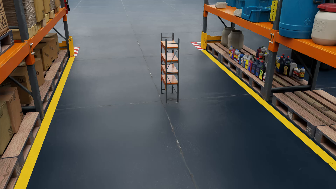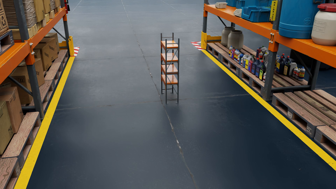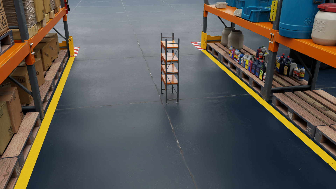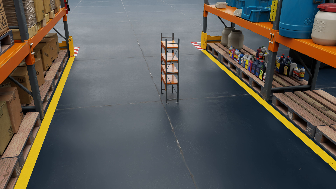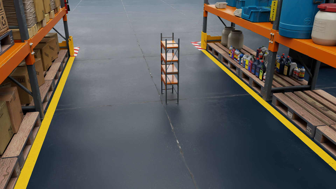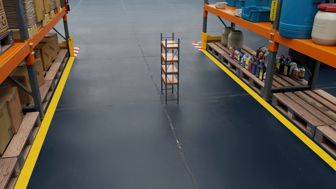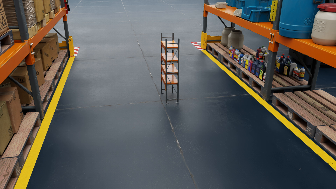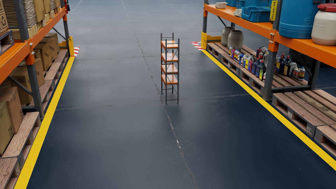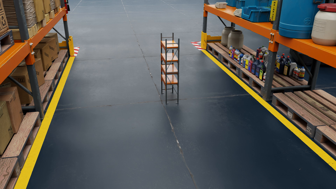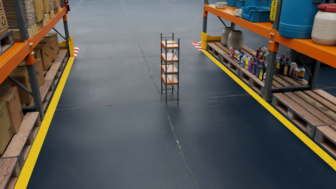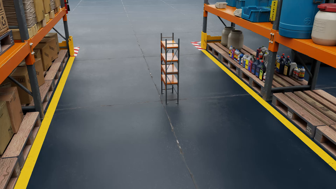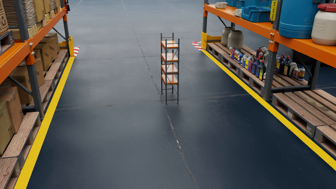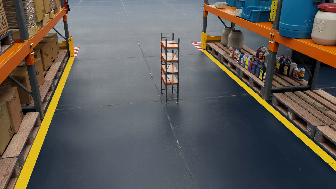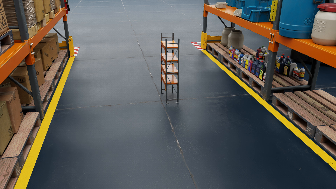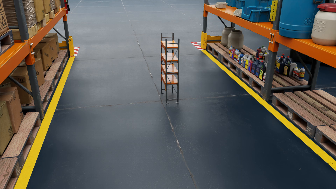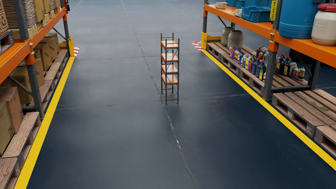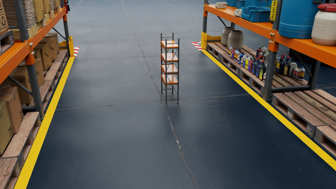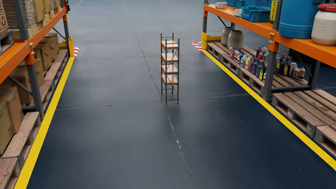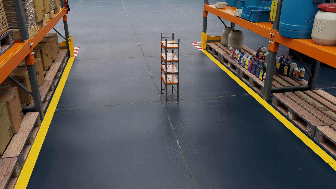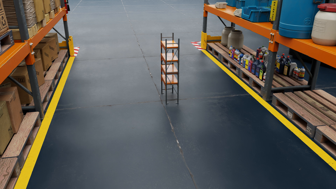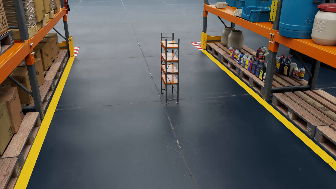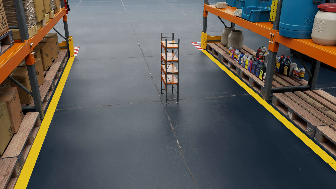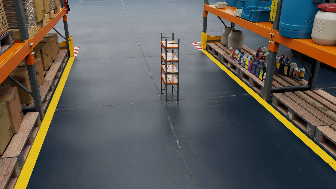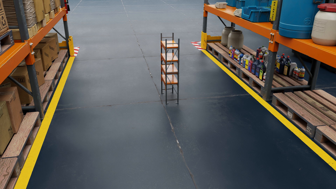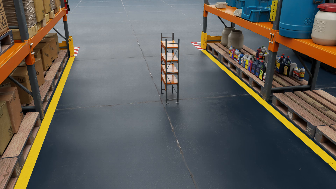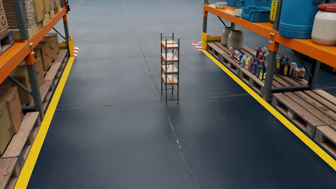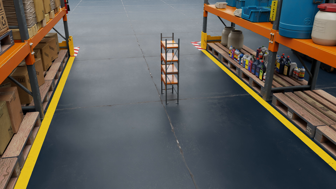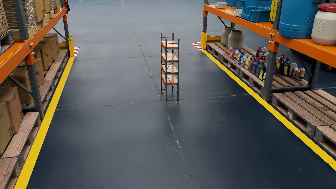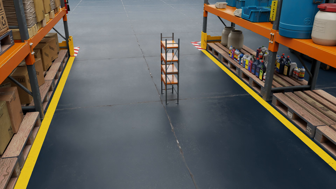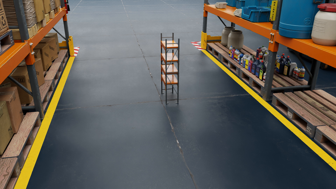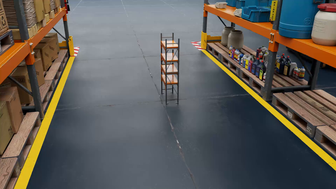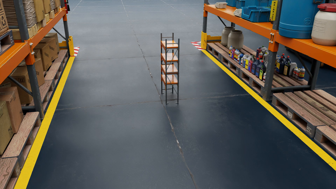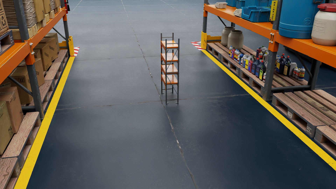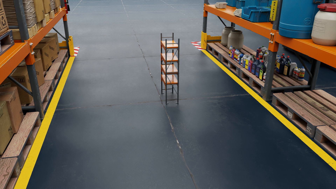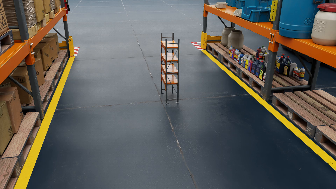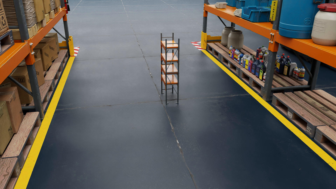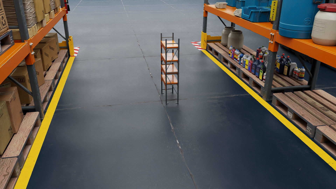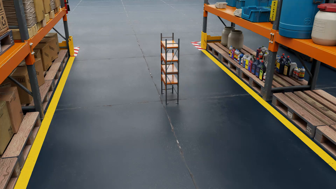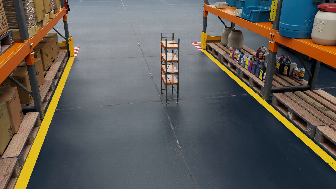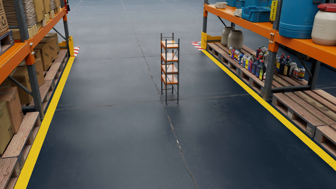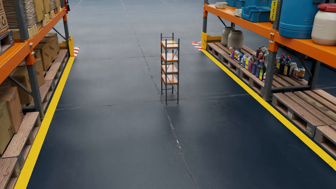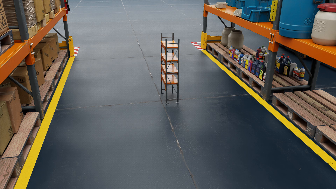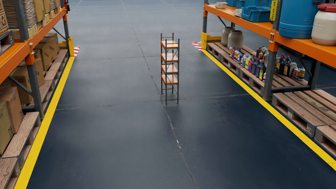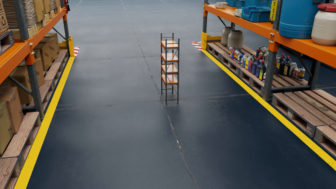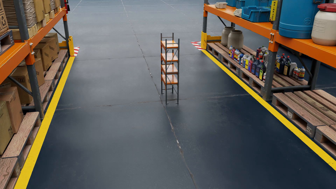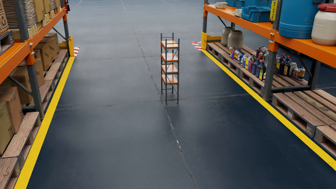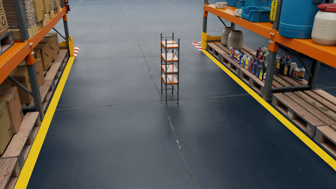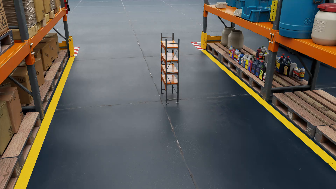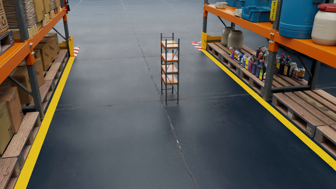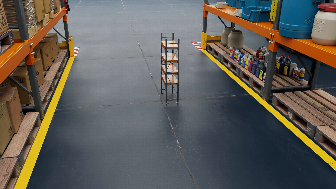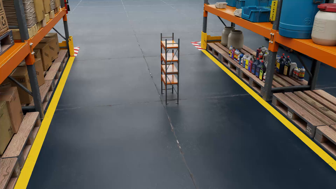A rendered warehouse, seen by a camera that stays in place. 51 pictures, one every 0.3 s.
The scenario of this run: A forklift runs into an object in its way.
